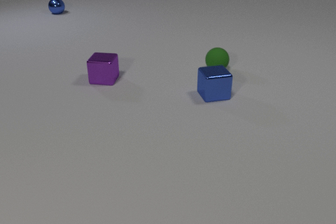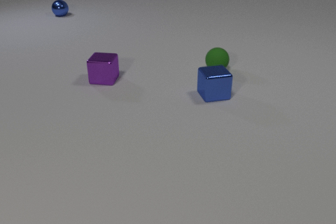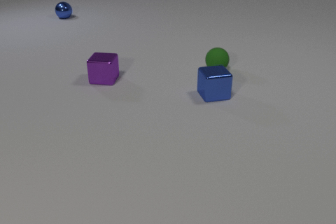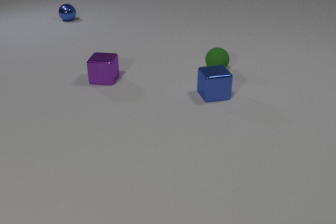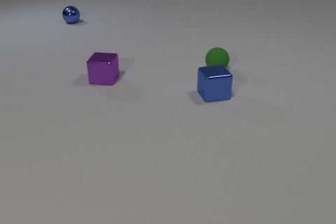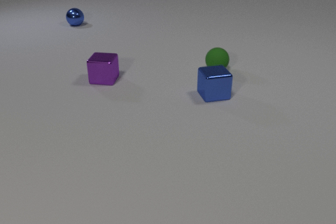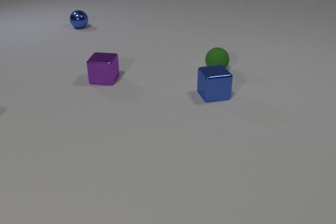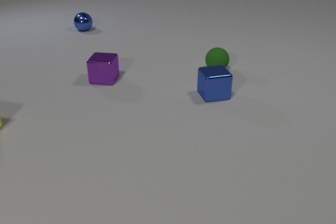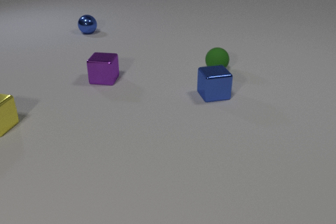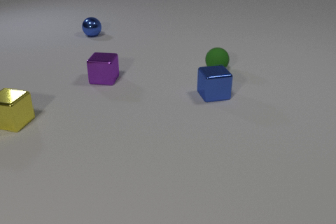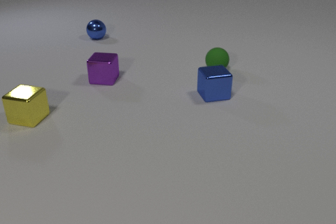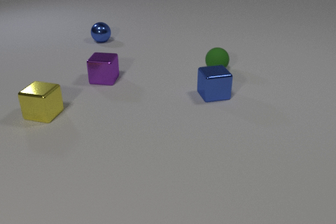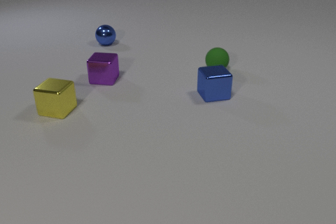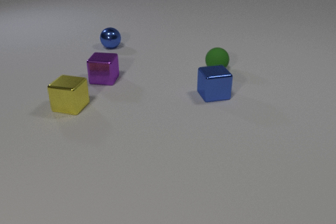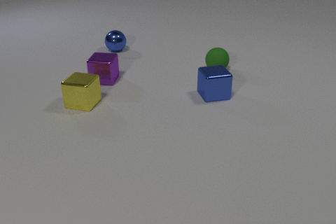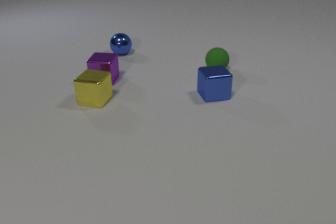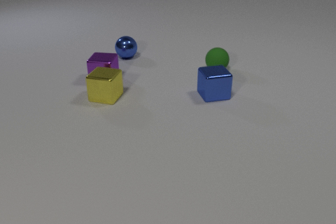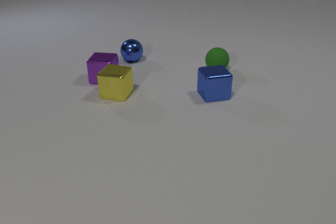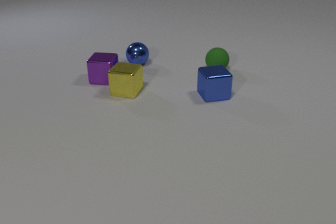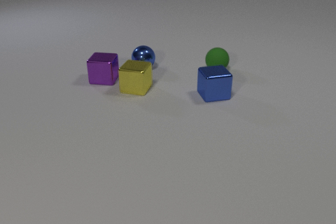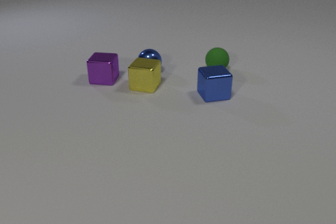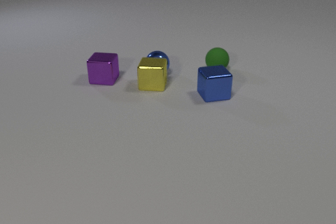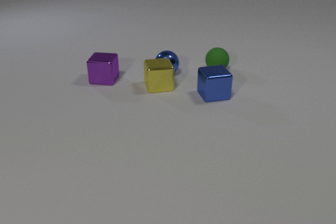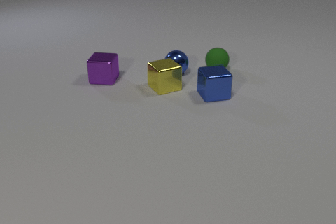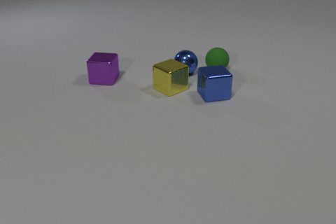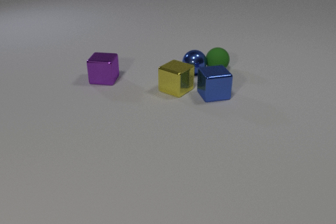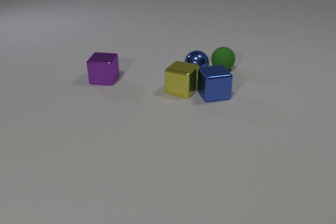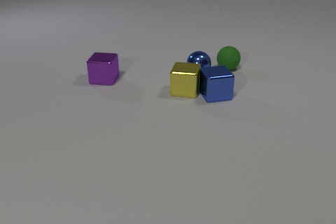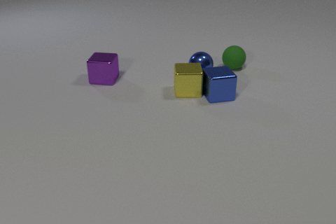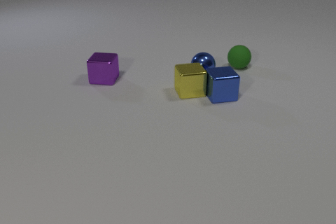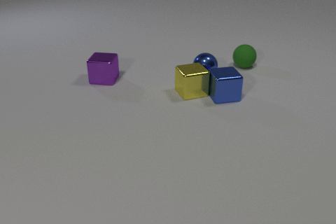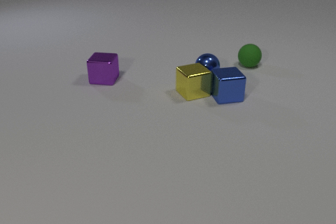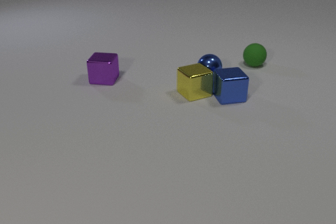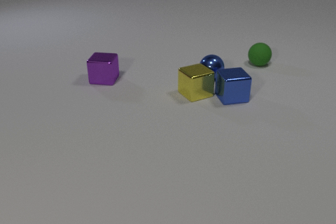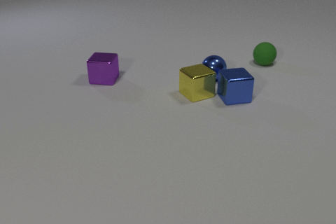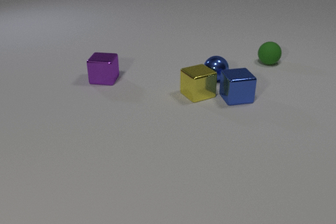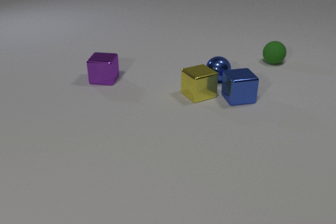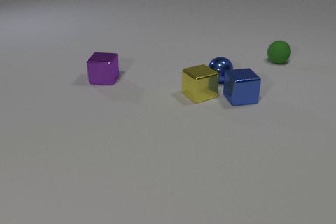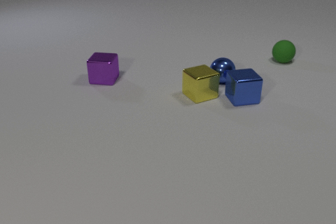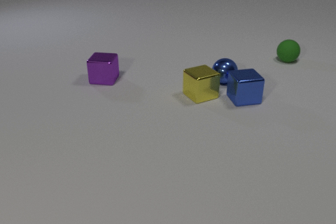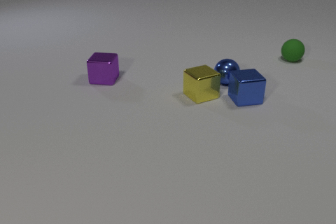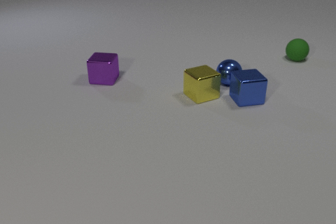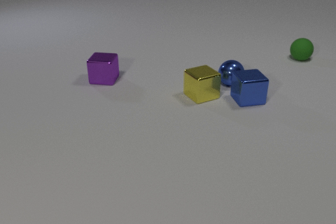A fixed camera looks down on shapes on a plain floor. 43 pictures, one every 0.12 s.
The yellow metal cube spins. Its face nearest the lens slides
to the right.
The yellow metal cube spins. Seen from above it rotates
counterclockwise.
0.00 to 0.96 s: The yellow metal cube comes in at the left edge, slides to the right. The blue metal sphere rolls toward the camera.
0.96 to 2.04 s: The yellow metal cube slides to the right. The blue metal sphere rolls toward the camera and to the right.
2.04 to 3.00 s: The yellow metal cube slides to the right, spins counterclockwise seen from above by about 75 degrees, its near face sliding to the right. The blue metal sphere rolls to the right and toward the camera. The yellow metal cube and the blue metal sphere collide. The blue metal sphere and the green rubber sphere collide.
3.00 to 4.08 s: The yellow metal cube slides to the right and toward the camera, spins so that its near face slides to the right, counterclockwise seen from above. The blue metal sphere rolls to the right and toward the camera. The green rubber sphere rolls to the right and away from the camera. The blue metal cube slides to the right. The yellow metal cube and the blue metal cube collide.
4.08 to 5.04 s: The blue metal sphere rolls to the right and toward the camera. The green rubber sphere rolls to the right and away from the camera. The blue metal cube slides to the right.
How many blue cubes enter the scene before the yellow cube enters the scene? 0.
What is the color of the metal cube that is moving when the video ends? blue.
Are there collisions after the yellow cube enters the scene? yes.
